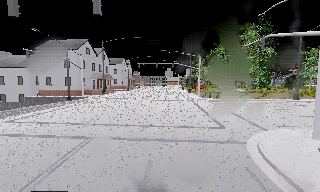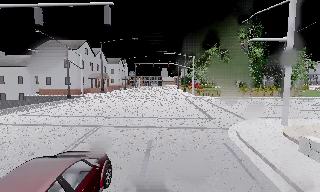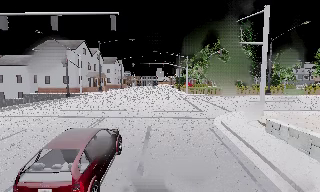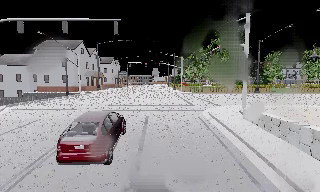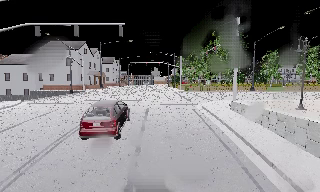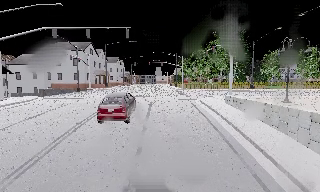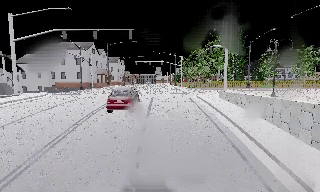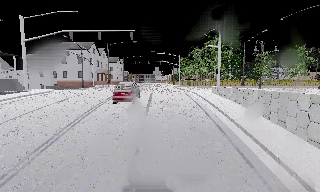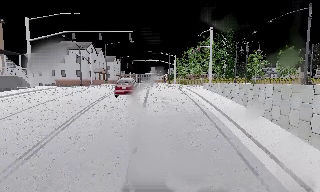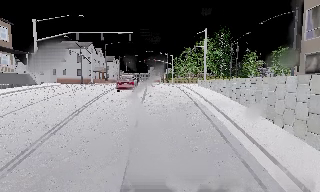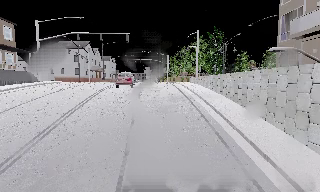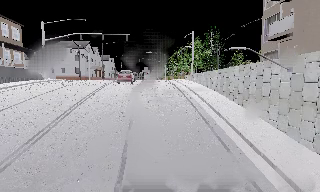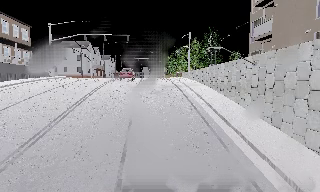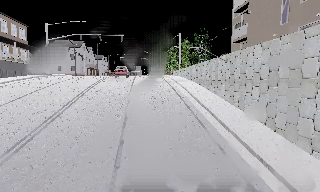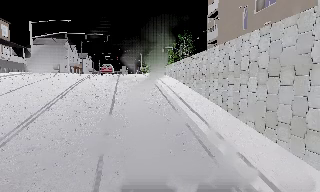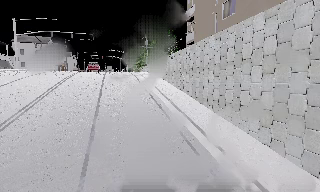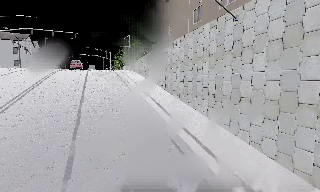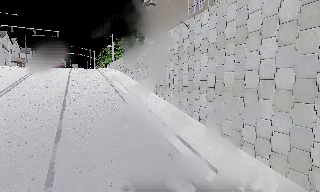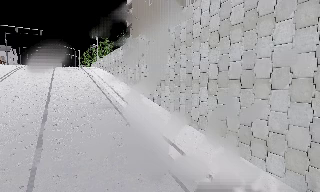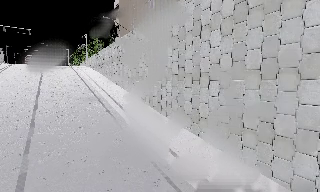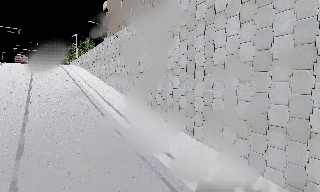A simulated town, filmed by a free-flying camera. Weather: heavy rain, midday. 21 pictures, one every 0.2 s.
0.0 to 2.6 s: The camera swings to its right by about 10 degrees, and the scene slides to the left. It travels backward, about 20 m, so what stands in front gets smaller.
2.6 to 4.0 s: The camera pans to its right, which is clockwise from overhead, by about 30 degrees. It travels backward and to its right, about 14 m, so what stands in front gets smaller.
The film runs backward here.
